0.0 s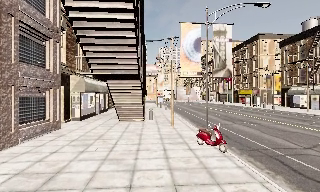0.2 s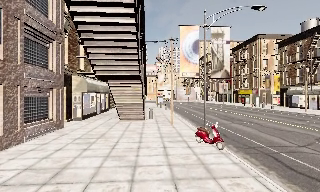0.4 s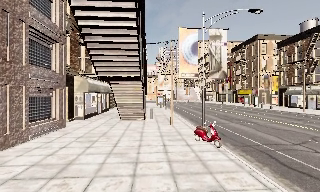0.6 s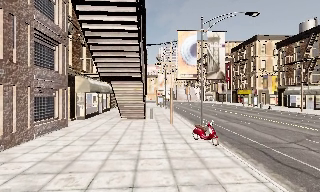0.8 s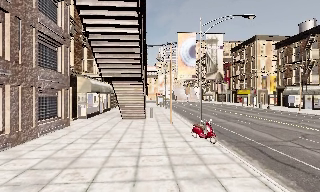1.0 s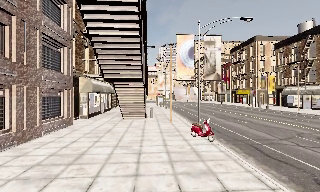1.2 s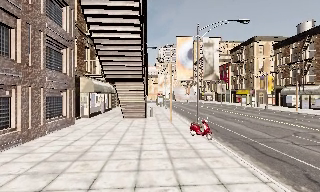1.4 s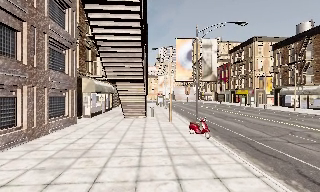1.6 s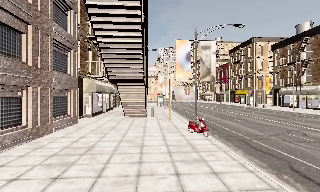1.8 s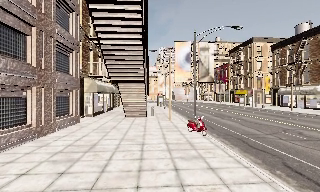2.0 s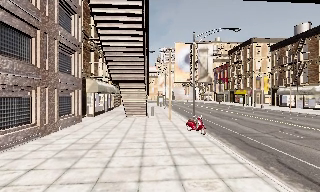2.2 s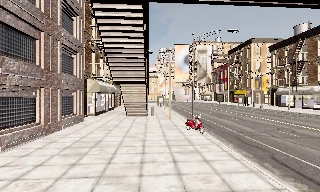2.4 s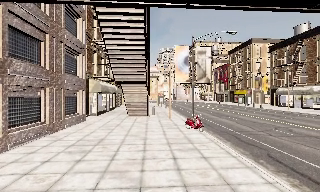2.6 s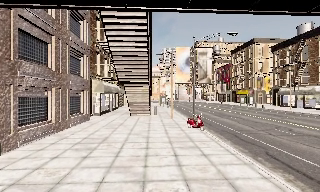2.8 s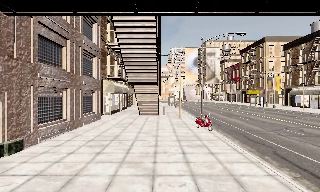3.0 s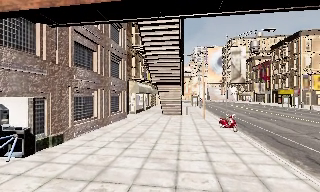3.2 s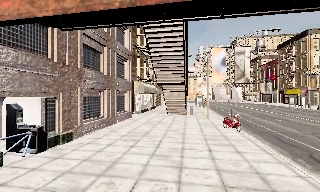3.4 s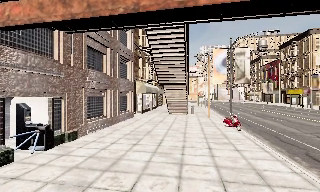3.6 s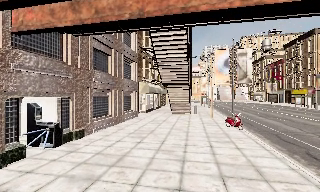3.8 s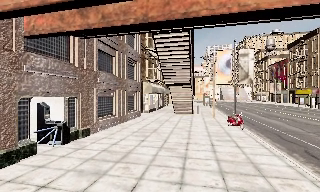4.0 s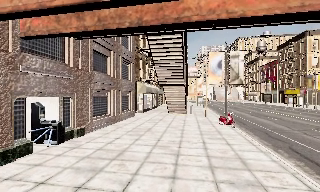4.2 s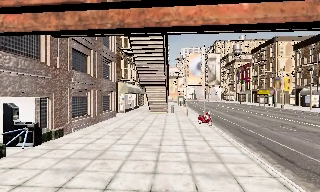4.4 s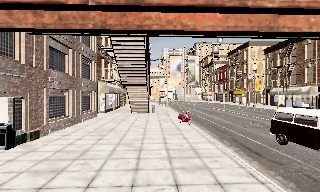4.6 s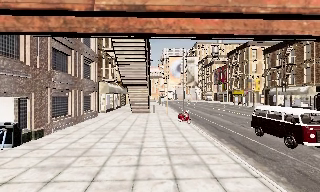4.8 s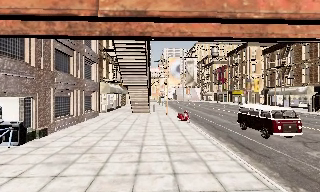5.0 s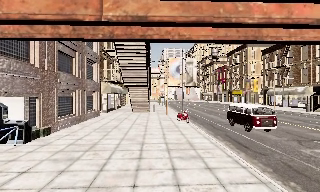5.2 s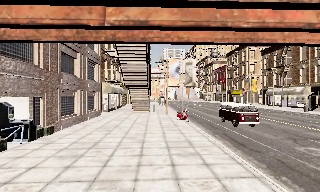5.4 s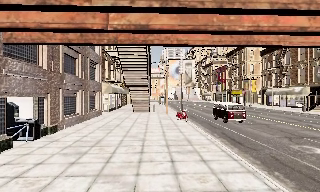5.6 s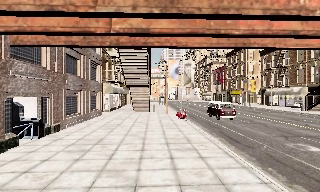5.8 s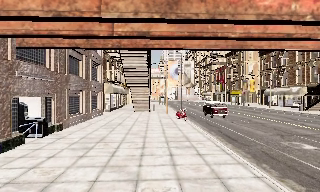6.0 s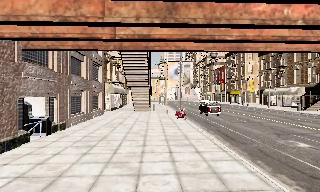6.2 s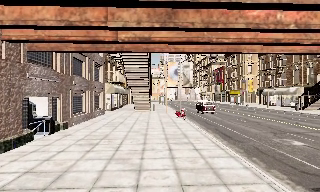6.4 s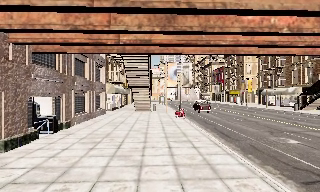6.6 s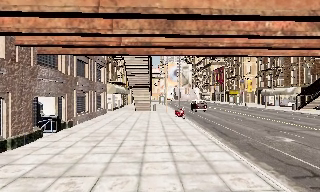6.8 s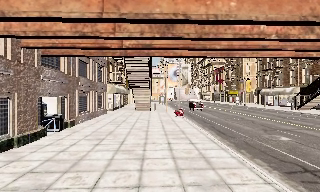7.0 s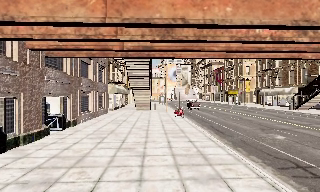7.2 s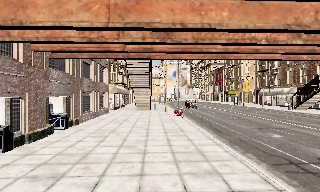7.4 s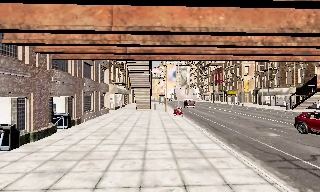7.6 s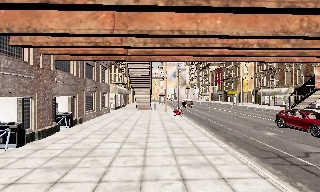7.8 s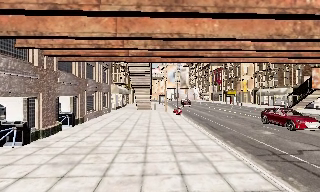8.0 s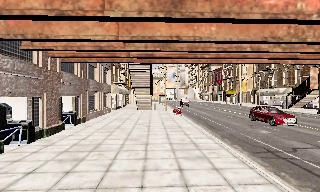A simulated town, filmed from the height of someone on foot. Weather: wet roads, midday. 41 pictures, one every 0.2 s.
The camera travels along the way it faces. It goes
backward.
0.0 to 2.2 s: The camera travels backward, about 3.5 m, so what stands in front gets smaller.
2.2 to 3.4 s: The camera swings to its left by about 15 degrees, and the scene slides to the right. It travels backward, about 2 m, so what stands in front gets smaller.
3.4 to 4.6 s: The scene slides to the left, as the camera pans about 15 degrees to its right. It travels backward, about 2 m, so what stands in front gets smaller.
4.6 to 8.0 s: The camera travels backward, about 6 m, so what stands in front gets smaller.
The film runs backward here.
